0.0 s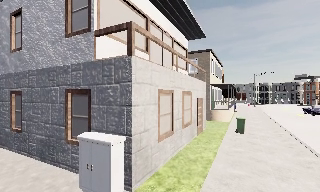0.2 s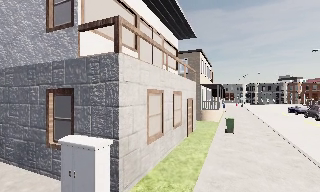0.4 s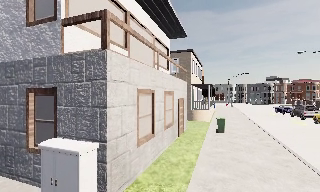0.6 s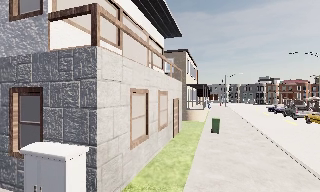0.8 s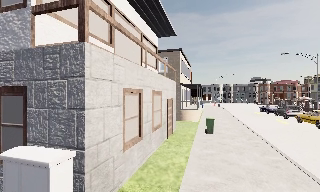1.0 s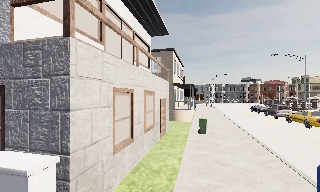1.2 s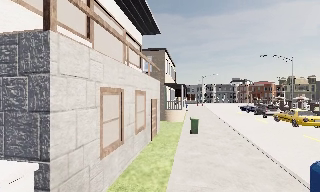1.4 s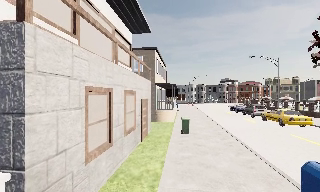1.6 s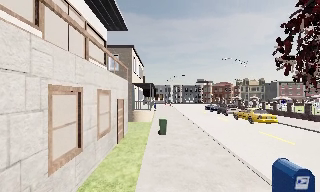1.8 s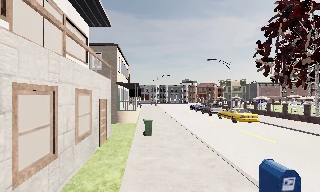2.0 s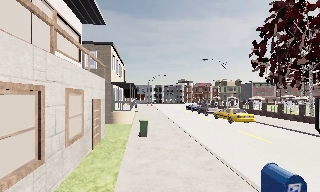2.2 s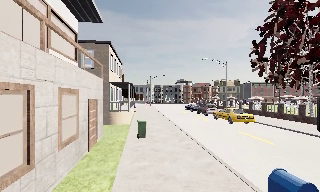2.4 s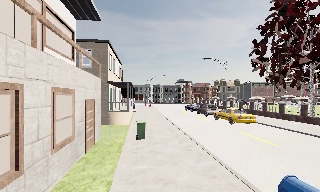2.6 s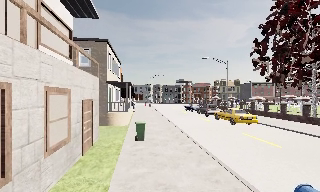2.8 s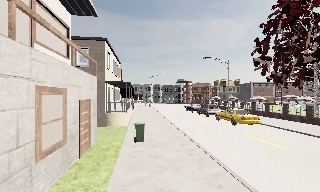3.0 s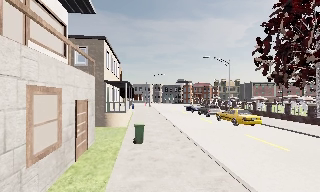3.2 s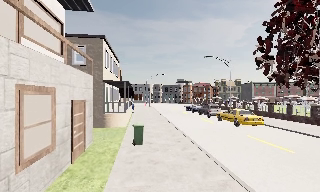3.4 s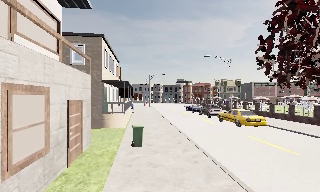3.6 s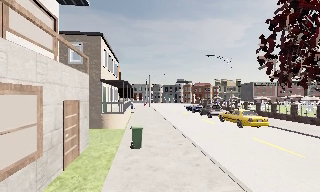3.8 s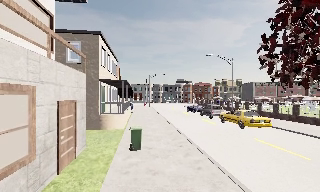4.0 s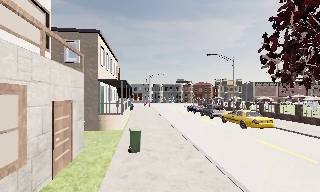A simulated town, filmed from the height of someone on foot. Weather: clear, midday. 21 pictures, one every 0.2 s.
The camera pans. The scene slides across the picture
to the left.
The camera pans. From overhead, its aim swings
clockwise.
0.0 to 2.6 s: The scene slides to the left, as the camera pans about 35 degrees to its right. It travels forward, about 3 m.
2.6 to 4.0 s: The camera travels forward, about 2 m, so what stands in front looms larger.
The film runs forward here.
